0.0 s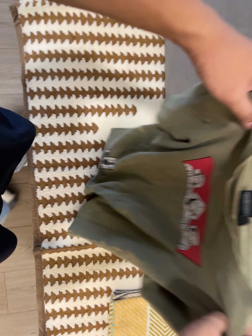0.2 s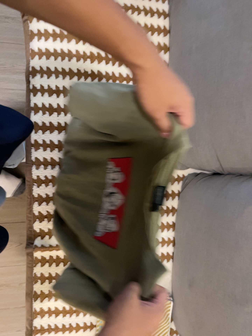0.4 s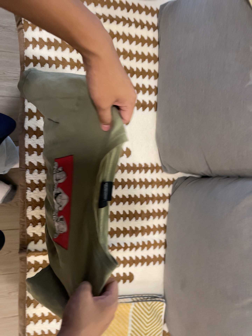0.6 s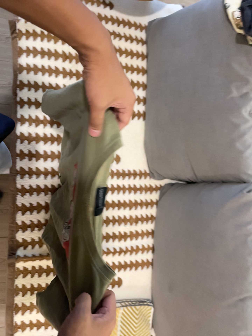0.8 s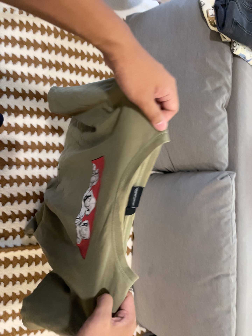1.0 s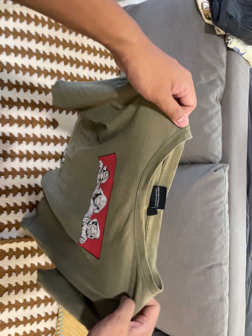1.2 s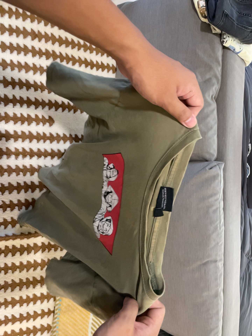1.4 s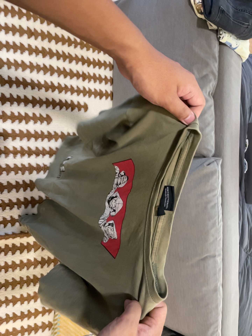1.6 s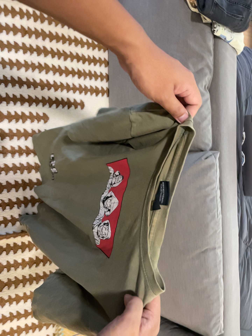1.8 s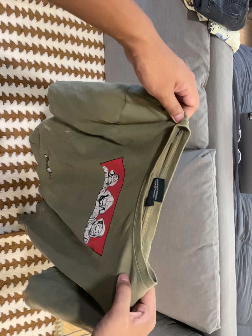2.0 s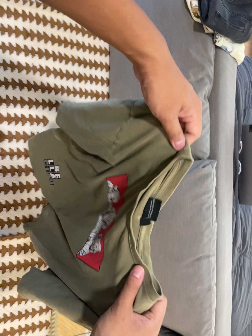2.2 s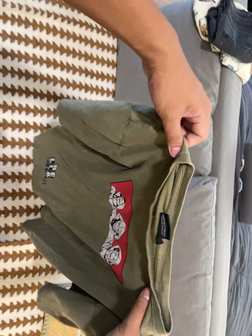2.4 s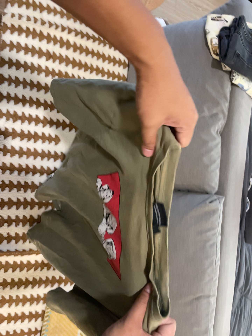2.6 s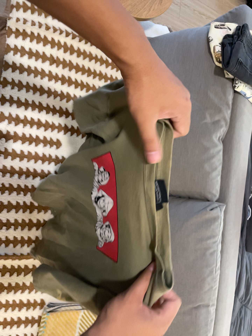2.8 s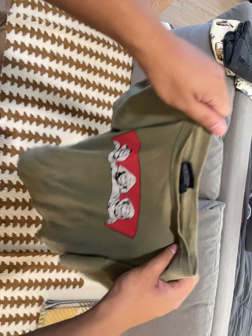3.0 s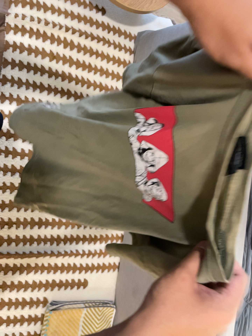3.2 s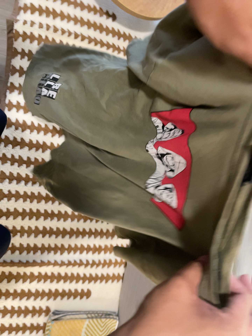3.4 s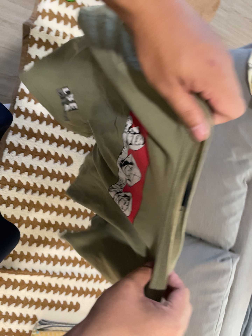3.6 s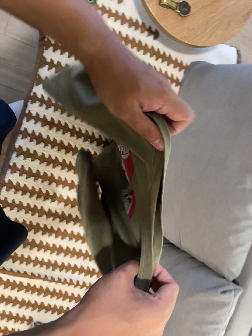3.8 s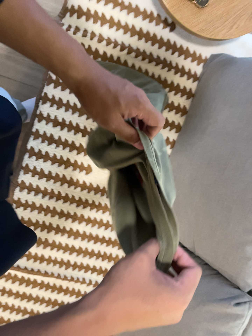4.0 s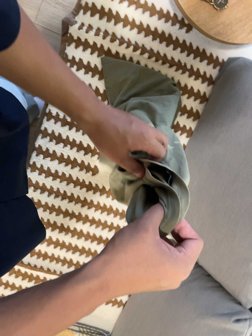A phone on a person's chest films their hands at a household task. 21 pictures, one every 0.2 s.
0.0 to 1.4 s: The camera pans to its right by about 20 degrees. It travels backward, to its left and toward the bottom of its view, about 16 cm, so what stands in front gets smaller.
1.4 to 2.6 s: The camera shifts only a little, or ends up much as it began.
2.6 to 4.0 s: The camera pans to its left by about 20 degrees. It travels toward the top of its view, to its right and forward, about 34 cm, so close, fixed things drift downward. Its aim tips toward the bottom of its view by about 10 degrees. It rolls about its line of sight by about 15 degrees, and the scene rotates clockwise.
The film runs backward here.
